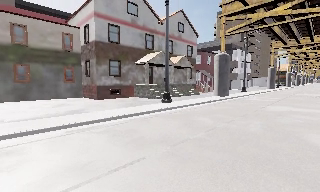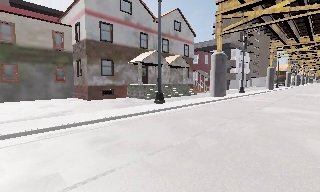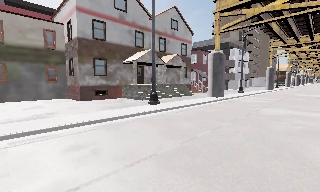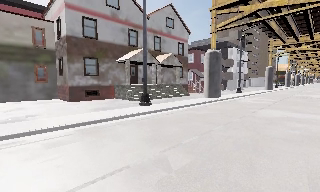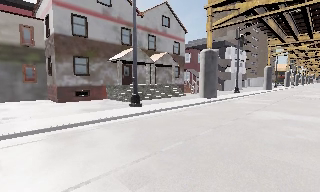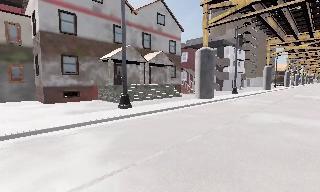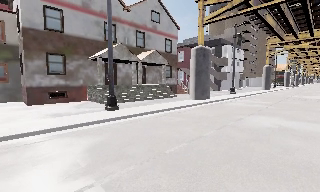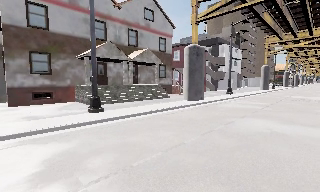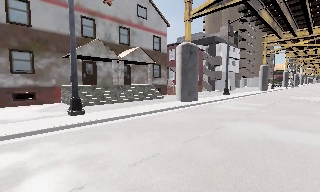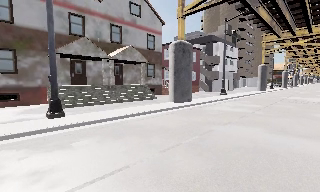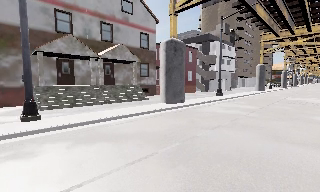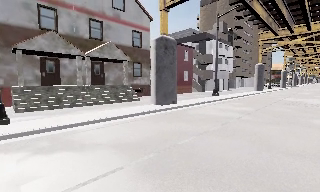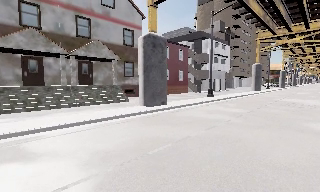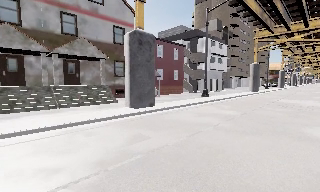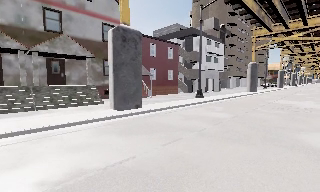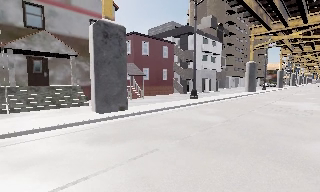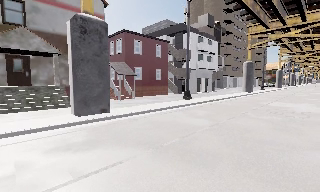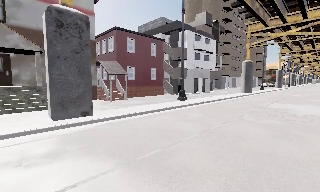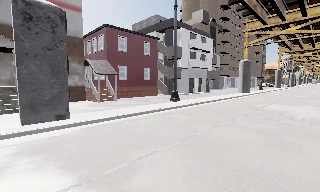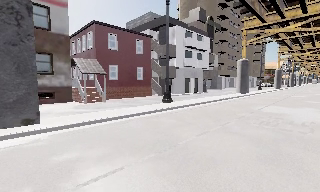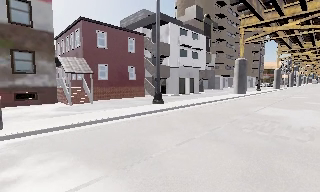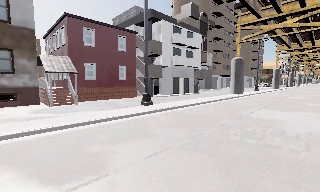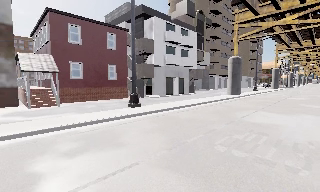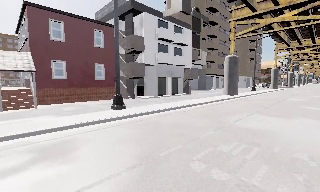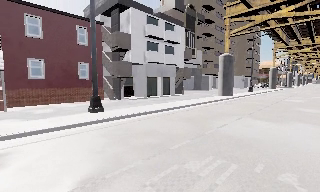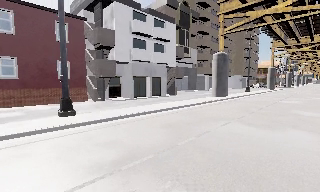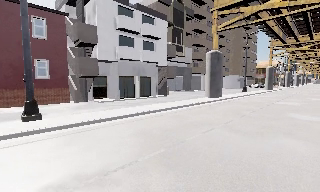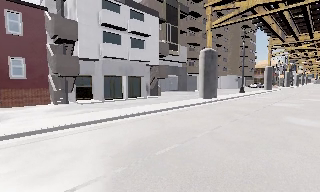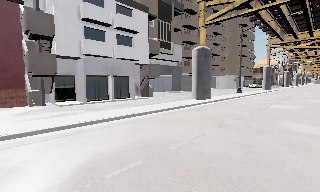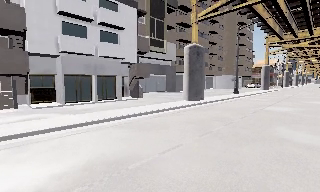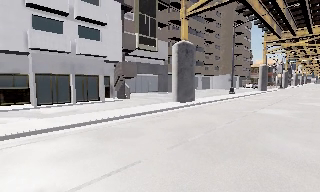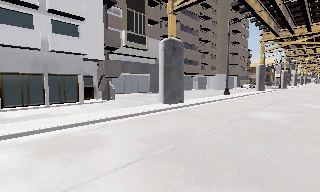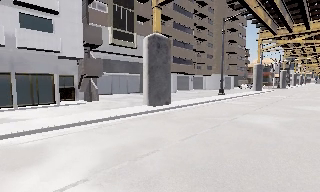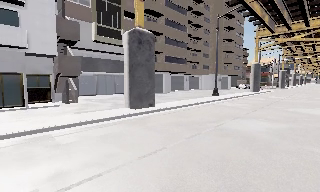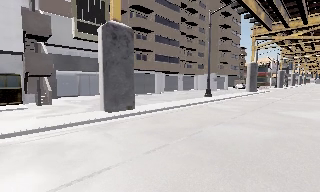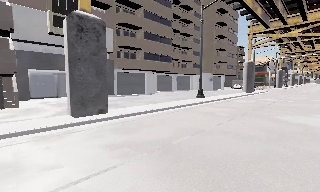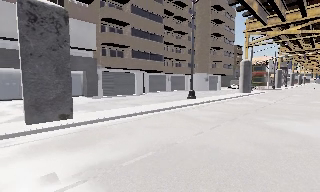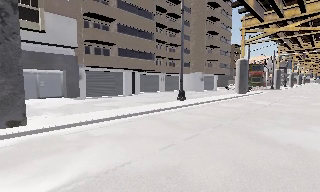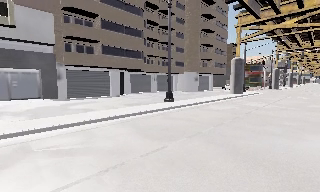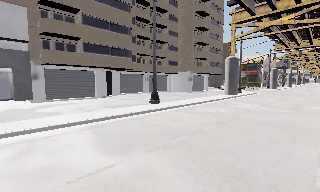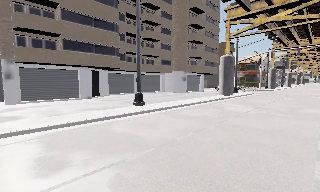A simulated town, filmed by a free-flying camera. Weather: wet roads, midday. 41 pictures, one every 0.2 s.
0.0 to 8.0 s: The camera travels to its right and forward, about 55 m, so close, fixed things drift to the left. It gains speed.
The film runs backward here.
